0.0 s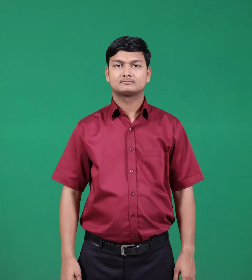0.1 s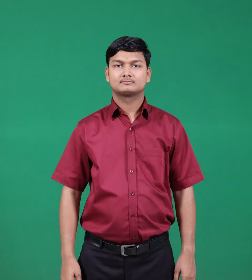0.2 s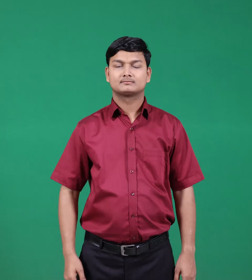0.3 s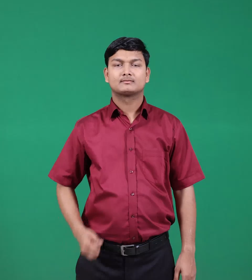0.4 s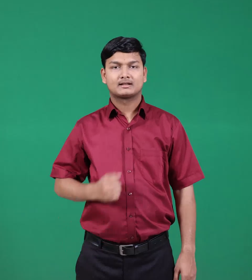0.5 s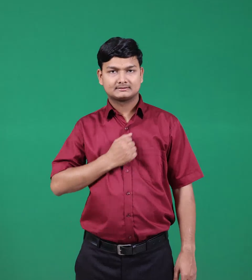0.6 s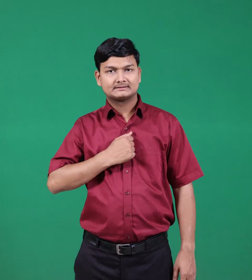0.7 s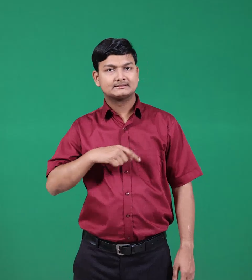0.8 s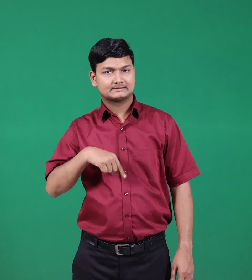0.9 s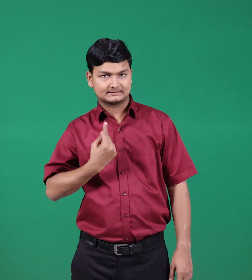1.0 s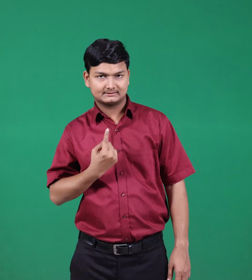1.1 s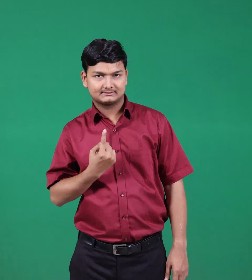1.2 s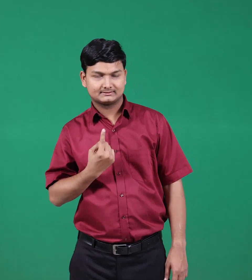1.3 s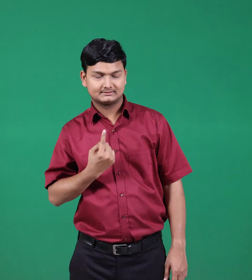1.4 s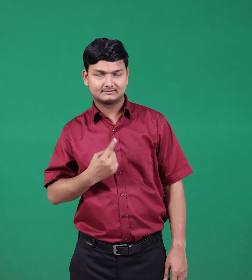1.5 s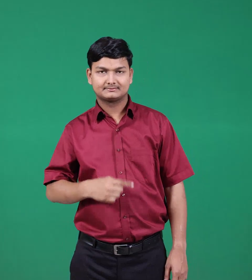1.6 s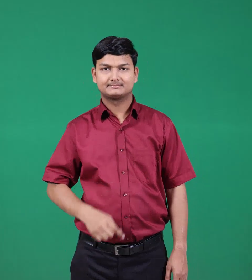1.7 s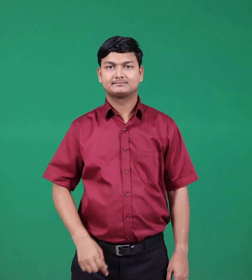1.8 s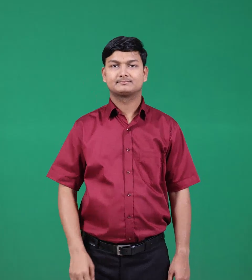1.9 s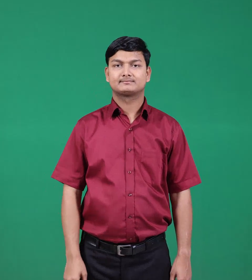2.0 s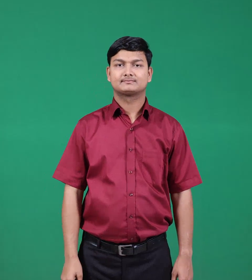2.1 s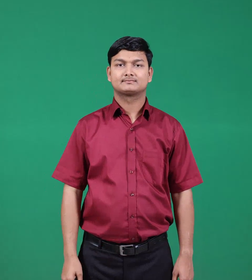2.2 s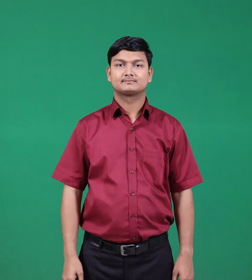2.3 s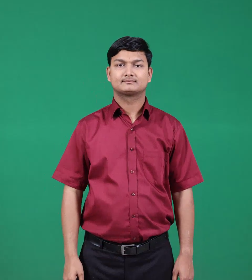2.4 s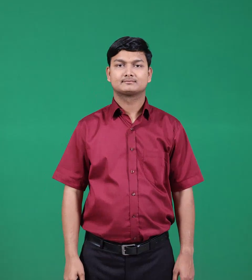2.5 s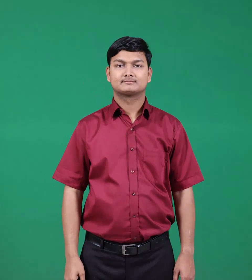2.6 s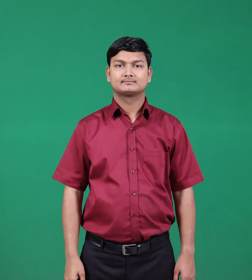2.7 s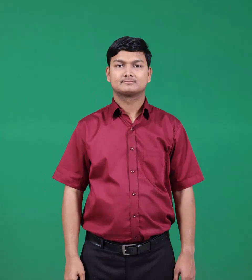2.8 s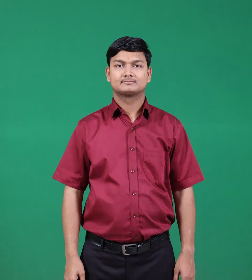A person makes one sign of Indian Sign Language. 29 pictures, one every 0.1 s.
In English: myself
